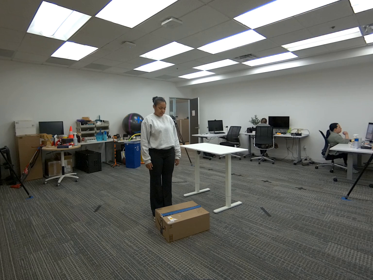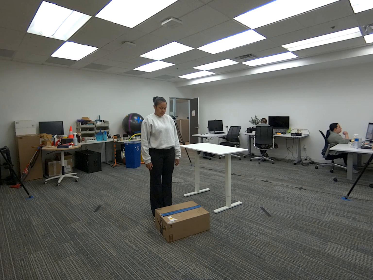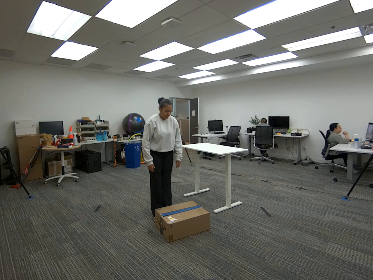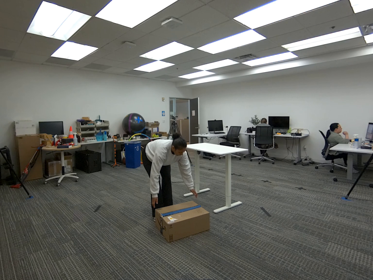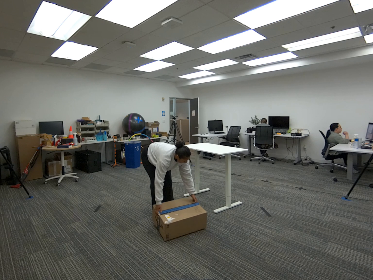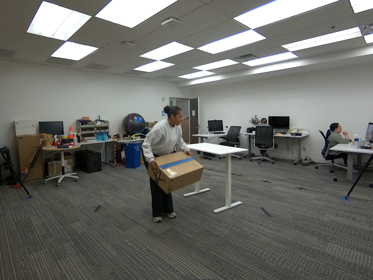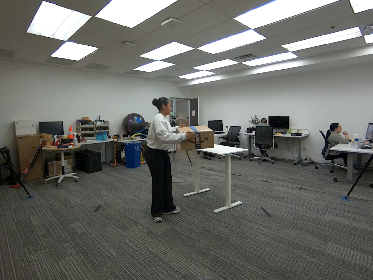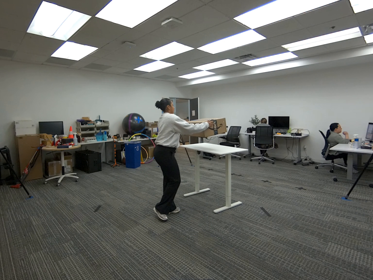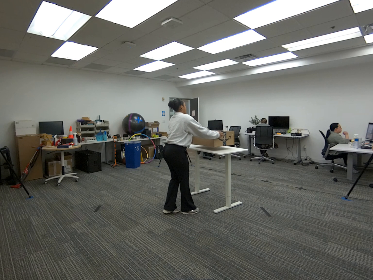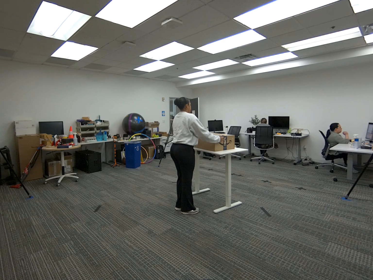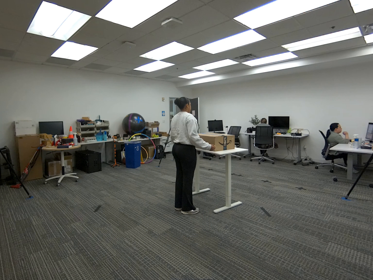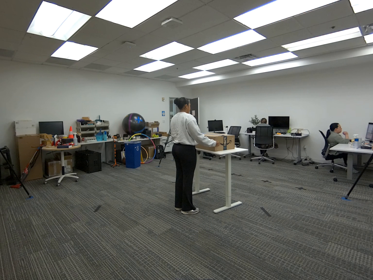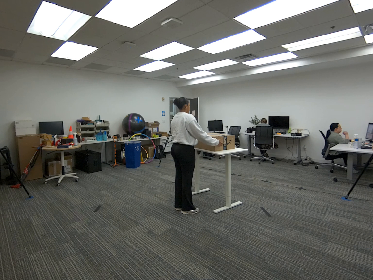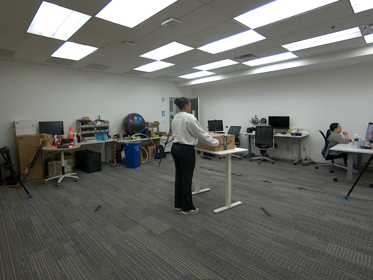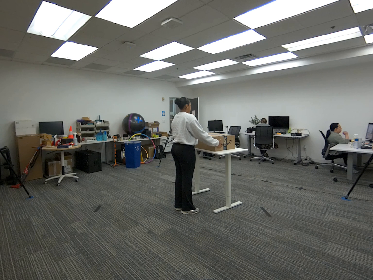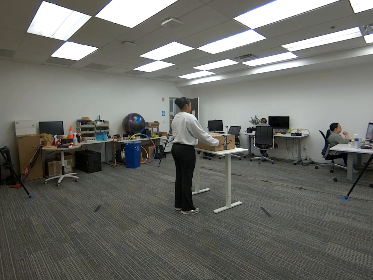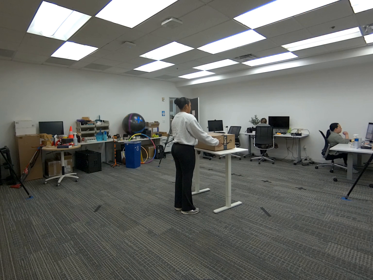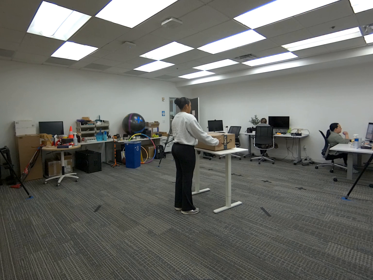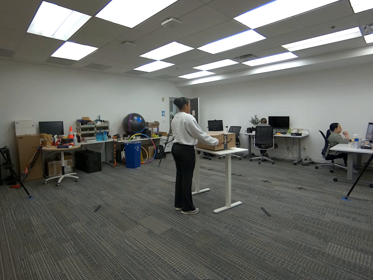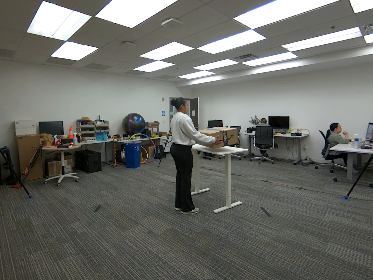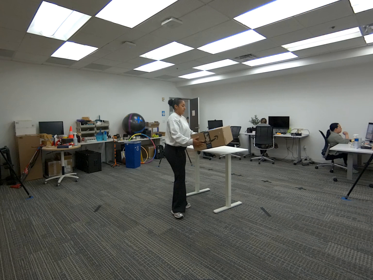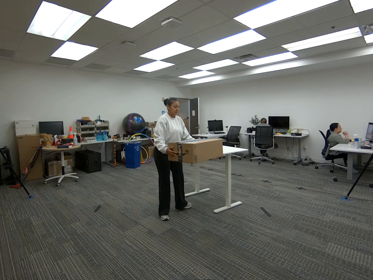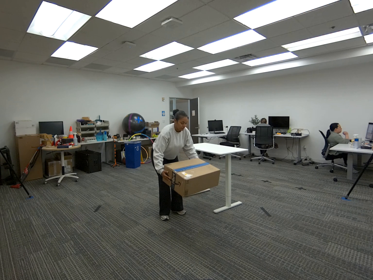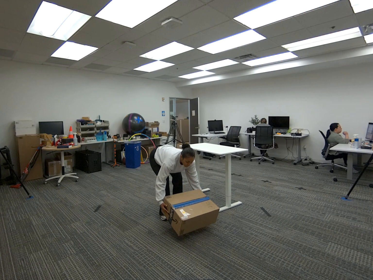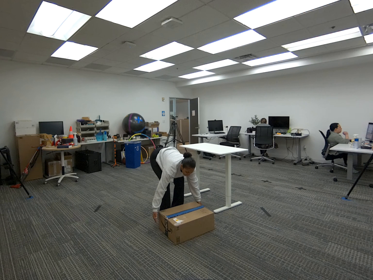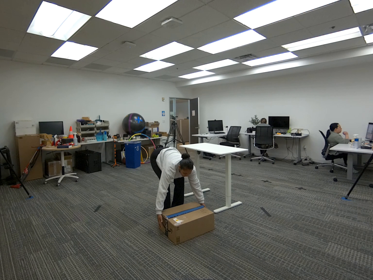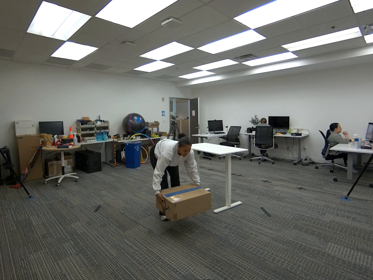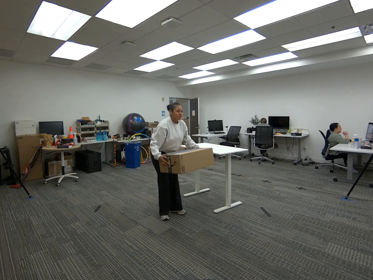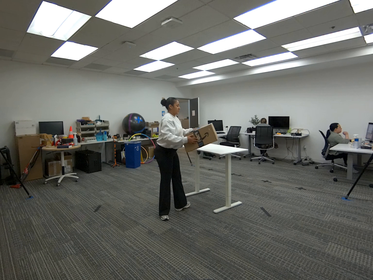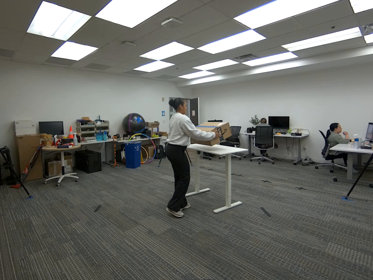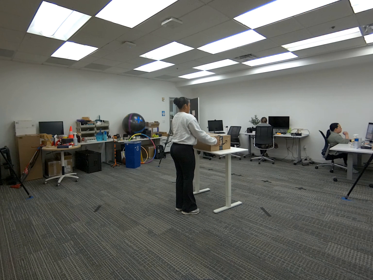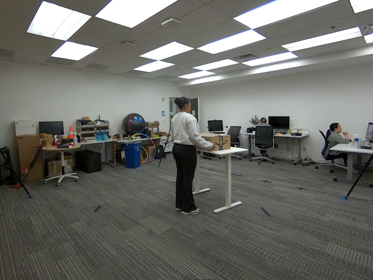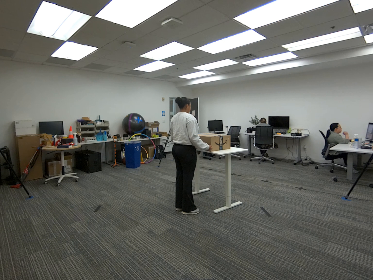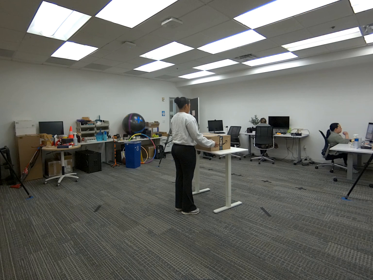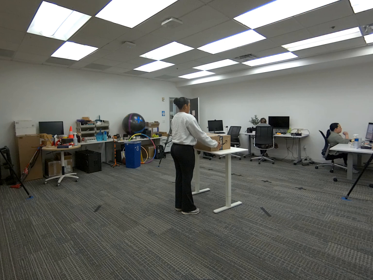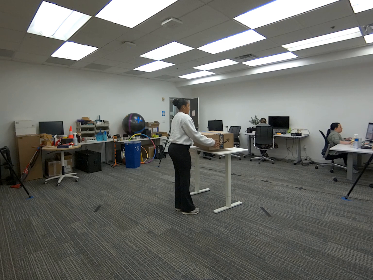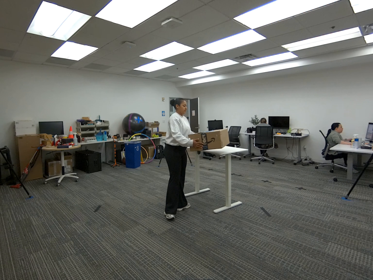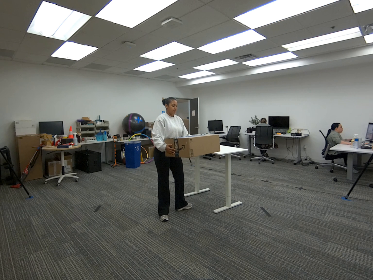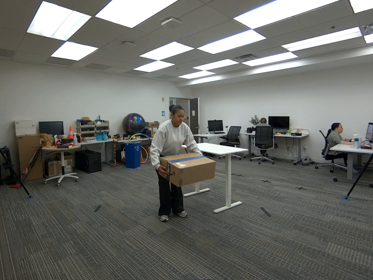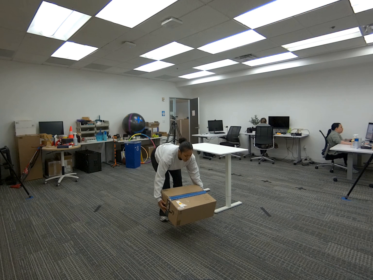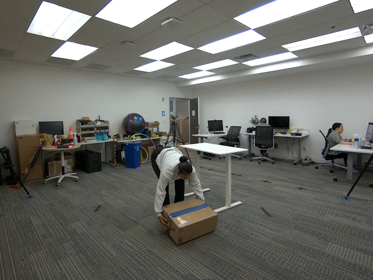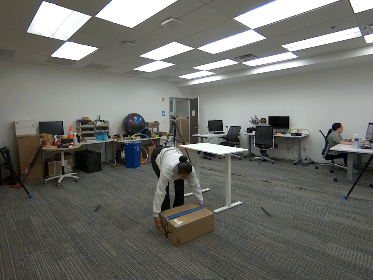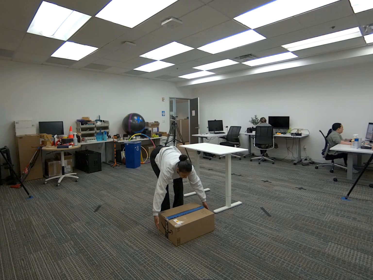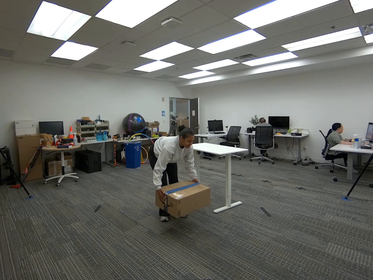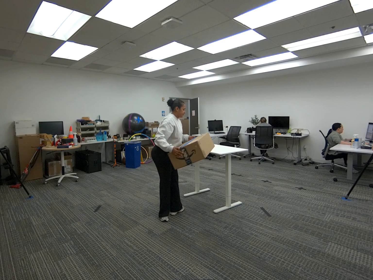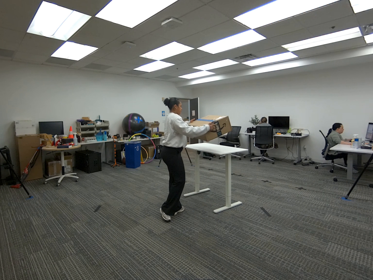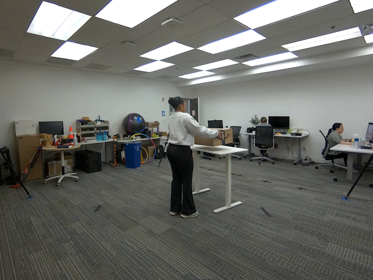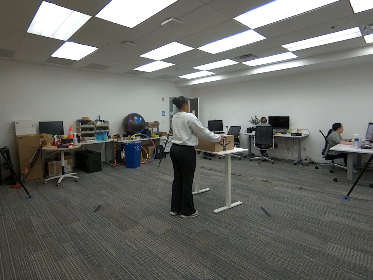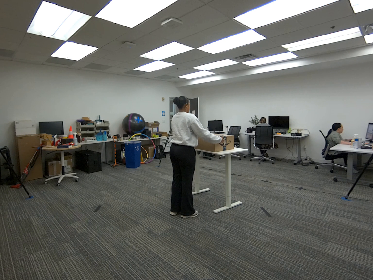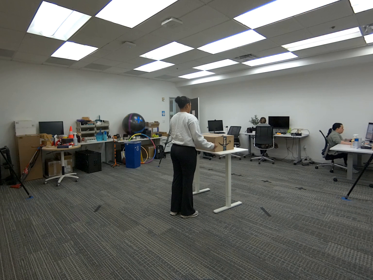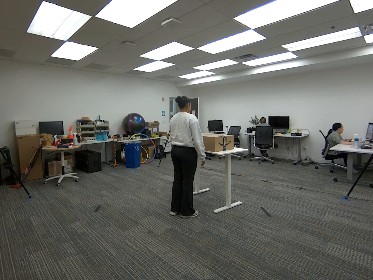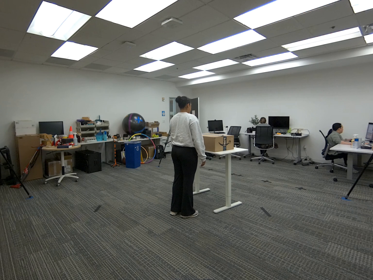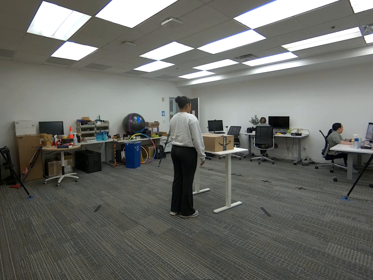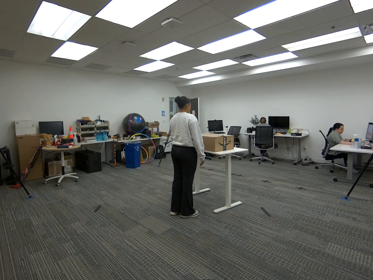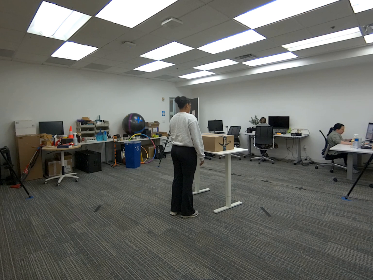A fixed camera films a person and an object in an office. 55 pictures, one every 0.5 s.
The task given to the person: Pick up the big brown cardboard box from the ground and place it on top of the white desk.
